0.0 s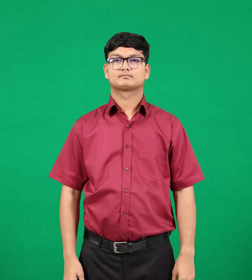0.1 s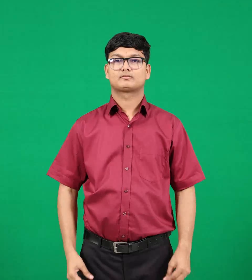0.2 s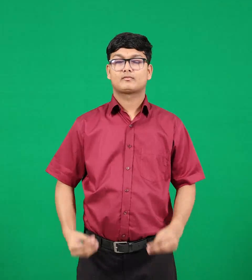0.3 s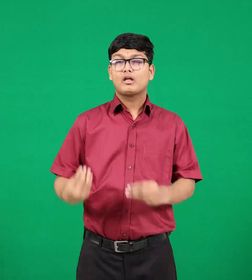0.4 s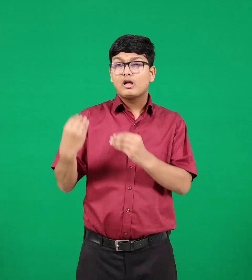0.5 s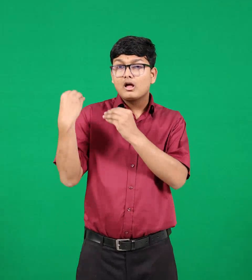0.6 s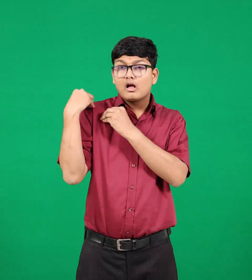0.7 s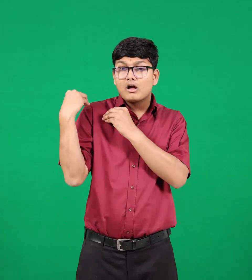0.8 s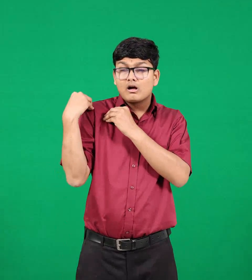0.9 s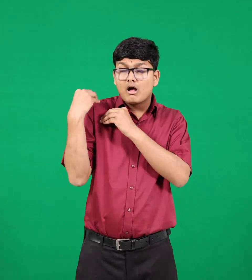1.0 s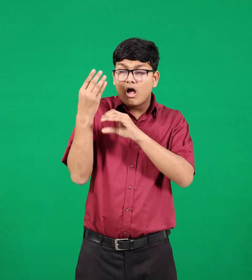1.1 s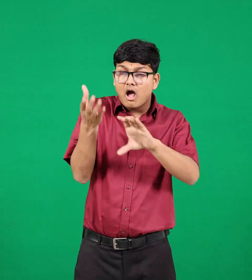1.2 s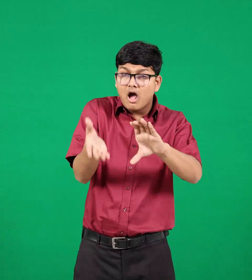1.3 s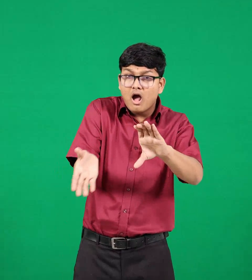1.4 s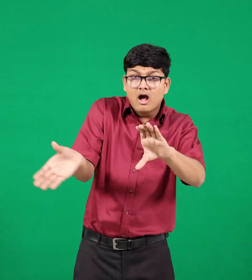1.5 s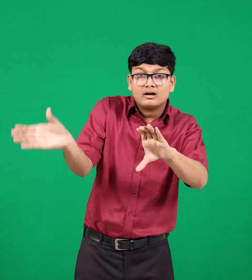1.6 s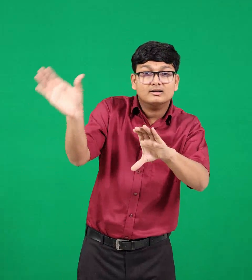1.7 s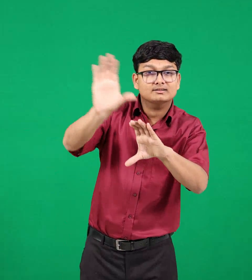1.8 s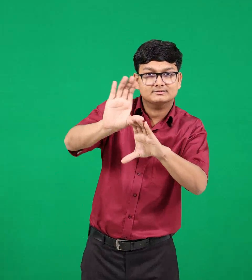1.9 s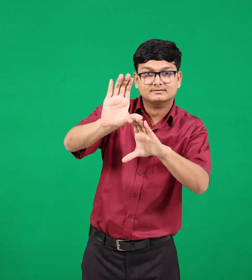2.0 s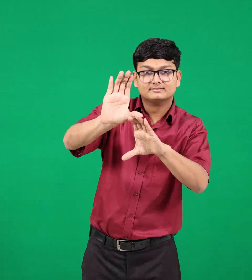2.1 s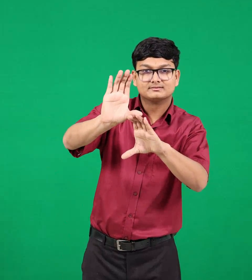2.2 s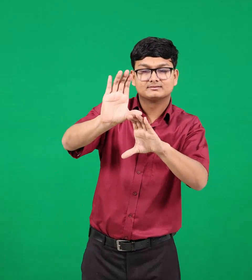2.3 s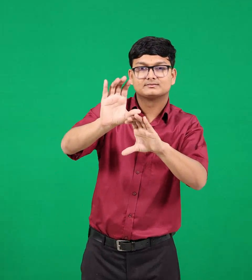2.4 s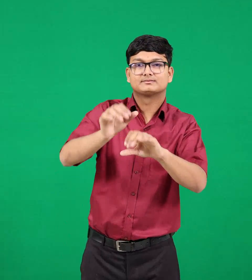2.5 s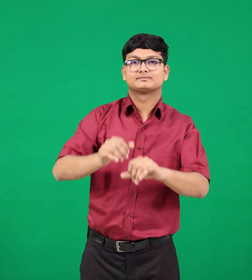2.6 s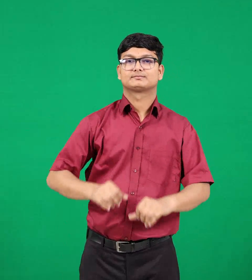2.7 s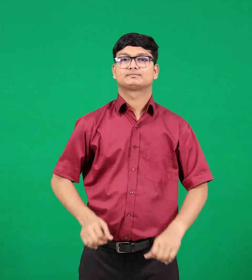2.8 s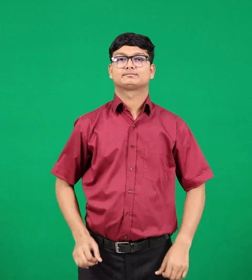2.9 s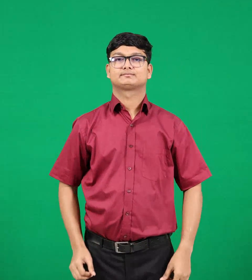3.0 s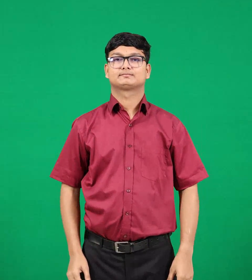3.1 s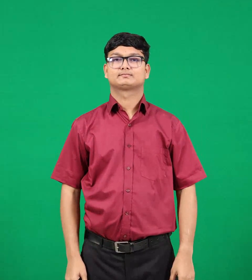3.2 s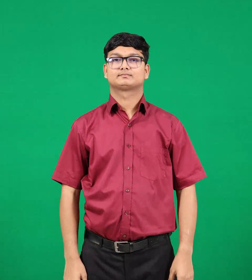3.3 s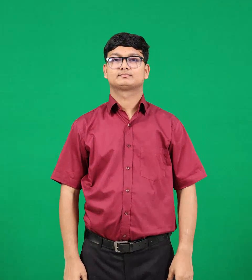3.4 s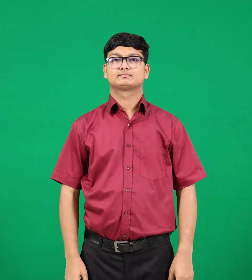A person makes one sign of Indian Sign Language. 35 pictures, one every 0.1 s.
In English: burden
